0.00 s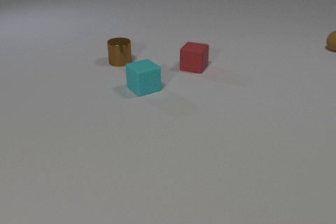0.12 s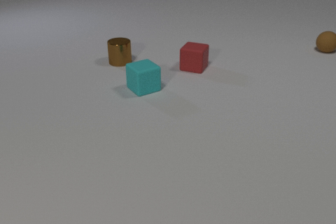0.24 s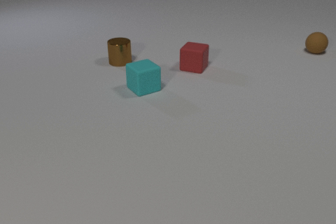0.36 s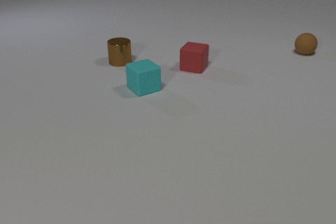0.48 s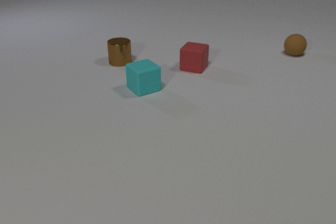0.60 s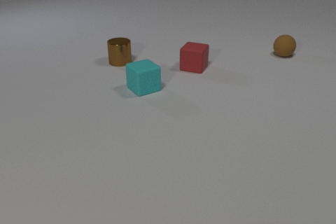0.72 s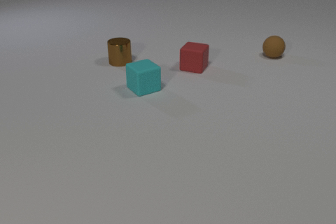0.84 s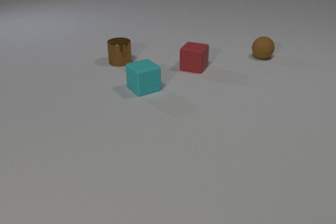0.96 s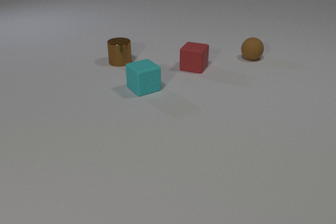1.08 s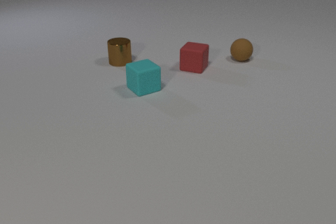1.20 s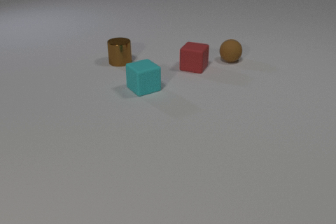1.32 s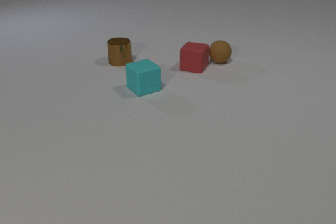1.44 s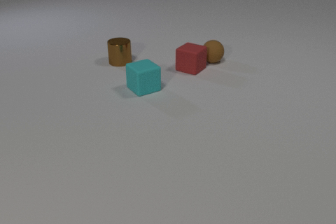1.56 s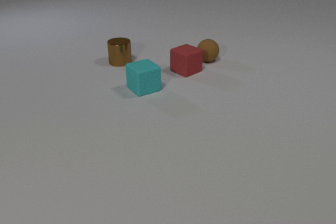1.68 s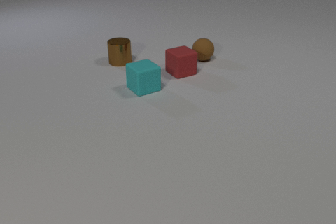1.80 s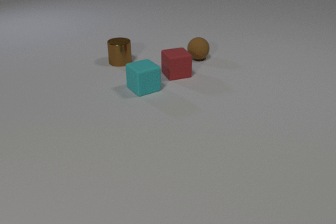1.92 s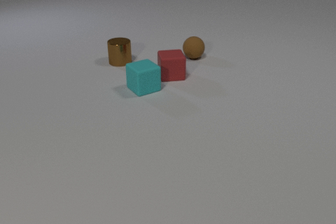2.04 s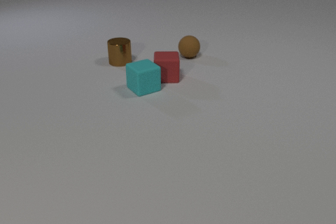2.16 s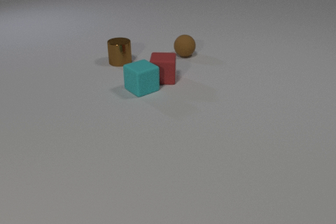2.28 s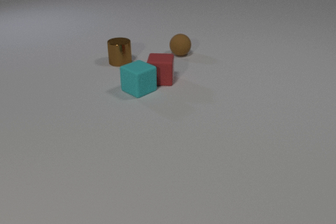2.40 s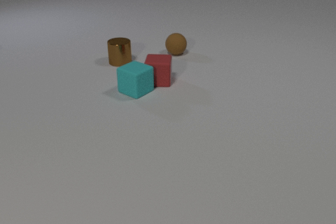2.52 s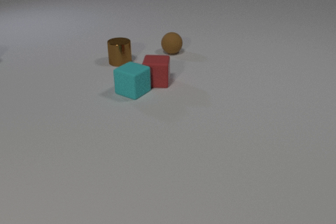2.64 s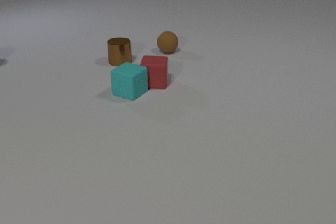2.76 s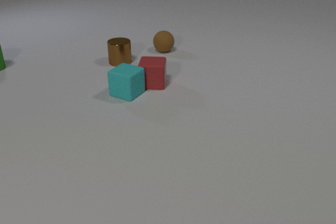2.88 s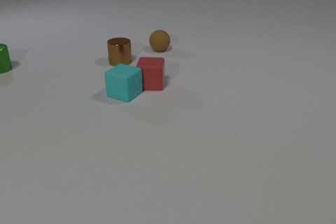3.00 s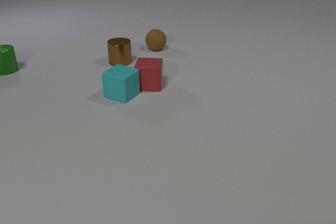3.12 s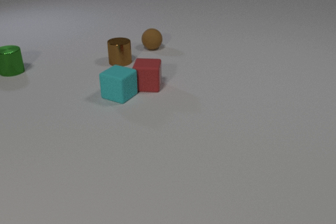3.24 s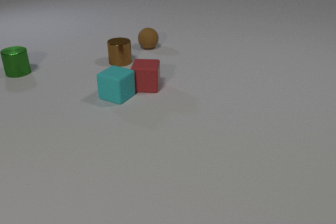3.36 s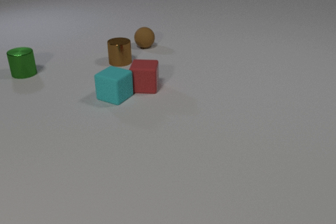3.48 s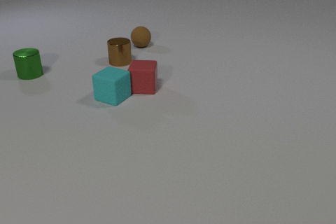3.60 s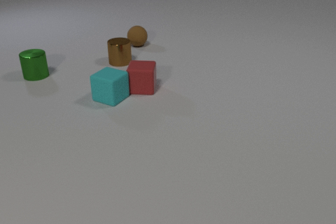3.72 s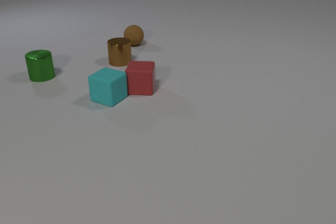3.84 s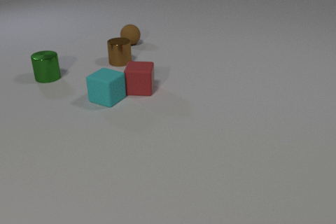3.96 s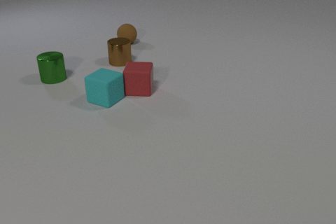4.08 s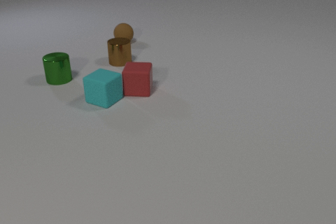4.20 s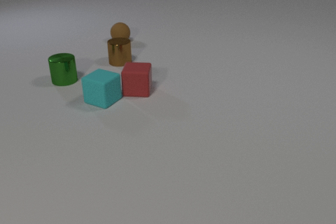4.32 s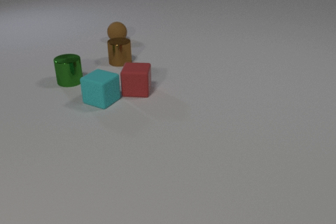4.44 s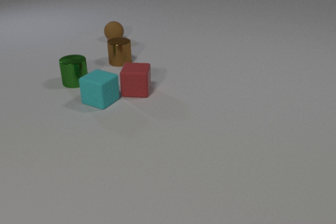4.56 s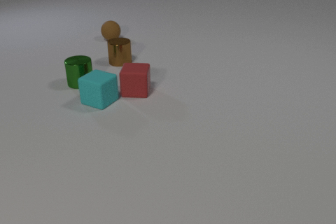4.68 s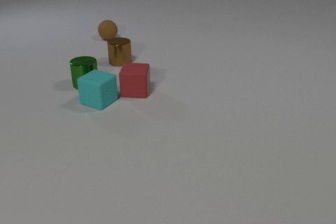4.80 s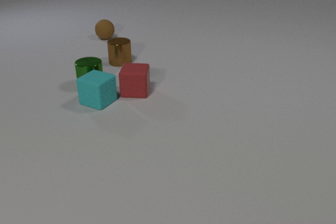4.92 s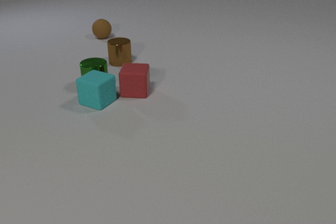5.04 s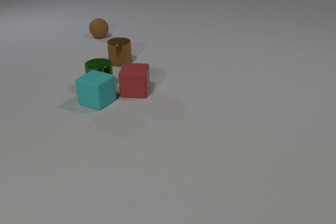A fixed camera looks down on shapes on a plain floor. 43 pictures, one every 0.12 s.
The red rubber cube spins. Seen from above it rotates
clockwise.
The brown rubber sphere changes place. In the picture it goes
to the left.
0.00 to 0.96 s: The brown rubber sphere rolls to the left and toward the camera.
0.96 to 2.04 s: The brown rubber sphere rolls to the left. The red rubber cube slides to the left and toward the camera, spins so that its near face slides to the left, clockwise seen from above. The brown rubber sphere and the red rubber cube collide.
2.04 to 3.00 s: The brown rubber sphere rolls to the left and away from the camera. The red rubber cube slides toward the camera and to the left. The cyan rubber cube slides to the left and toward the camera, spins so that its near face slides to the right, counterclockwise seen from above. The green metal cylinder comes in at the left edge, slides to the right and toward the camera. The red rubber cube and the cyan rubber cube collide.
3.00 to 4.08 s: The brown rubber sphere rolls to the left and away from the camera. The red rubber cube slides to the left and toward the camera. The cyan rubber cube slides to the left and toward the camera. The green metal cylinder slides to the right and toward the camera.
4.08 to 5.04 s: The brown rubber sphere rolls to the left and away from the camera. The cyan rubber cube slides to the left. The green metal cylinder slides to the right and toward the camera.
How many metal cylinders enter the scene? 1.
Are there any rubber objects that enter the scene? no.
How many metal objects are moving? 1.
